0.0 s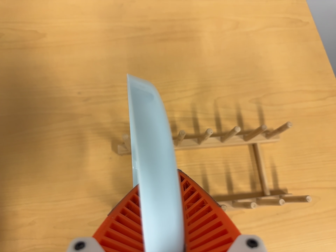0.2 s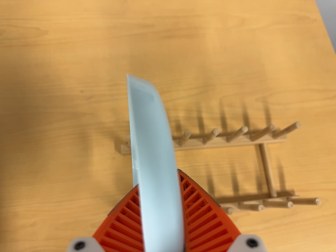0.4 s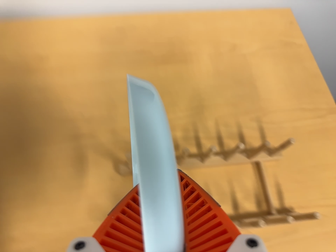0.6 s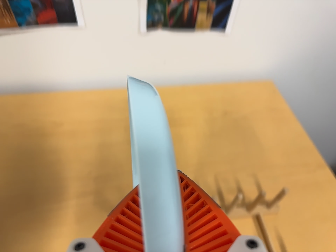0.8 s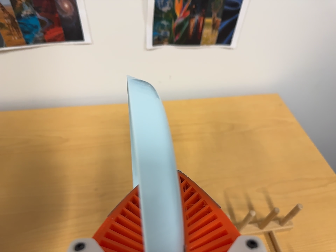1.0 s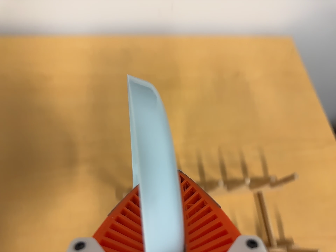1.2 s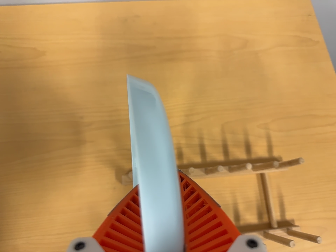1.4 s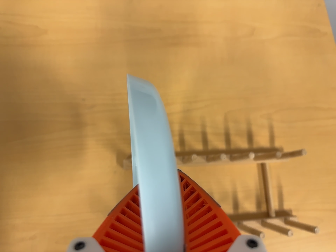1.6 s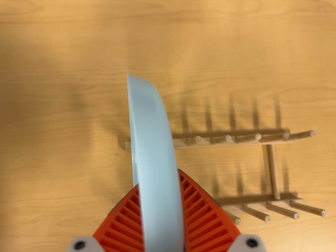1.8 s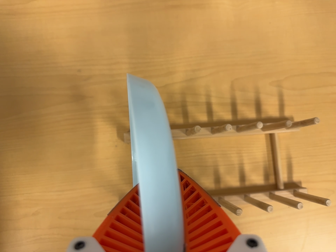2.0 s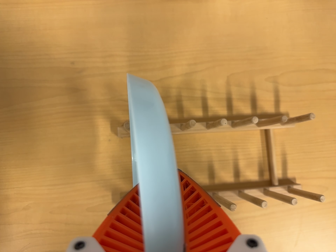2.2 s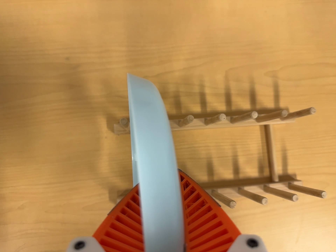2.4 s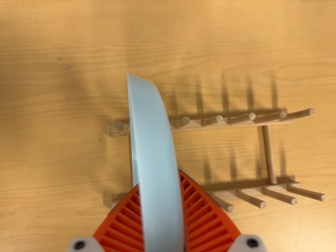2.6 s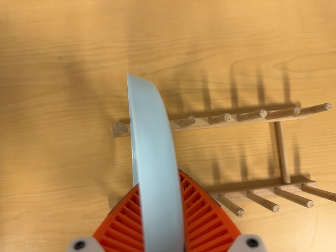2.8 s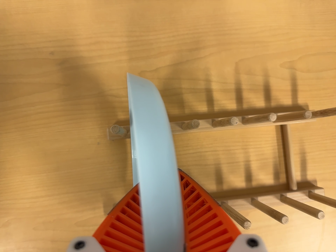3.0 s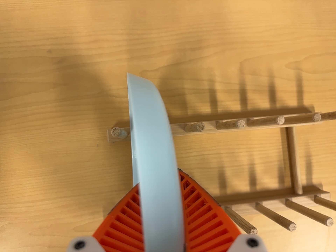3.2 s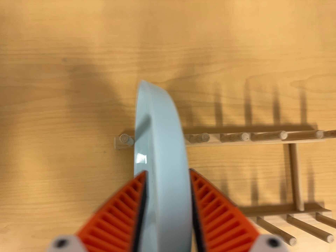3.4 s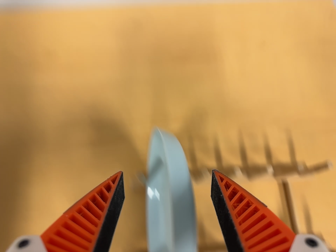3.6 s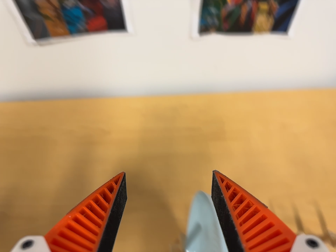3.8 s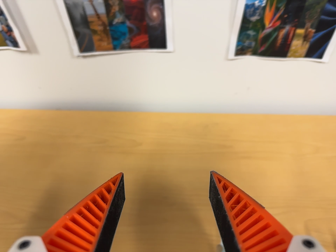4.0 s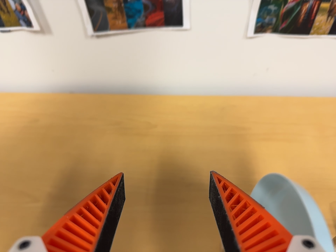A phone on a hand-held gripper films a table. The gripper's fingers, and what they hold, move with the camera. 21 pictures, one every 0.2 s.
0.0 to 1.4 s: The camera travels toward the top of its view, about 8 cm.
1.4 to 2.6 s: The camera travels forward, about 8 cm, so what stands in front looms larger. Its aim tips toward the bottom of its view by about 10 degrees, and the scene shifts upward.
2.6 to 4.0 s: The camera pans to its left by about 10 degrees. It travels backward, to its left and toward the bottom of its view, about 16 cm. Its aim tips toward the top of its view by about 40 degrees, and the scene shifts downward.
The film runs forward here.
